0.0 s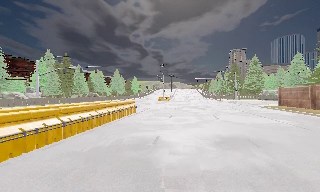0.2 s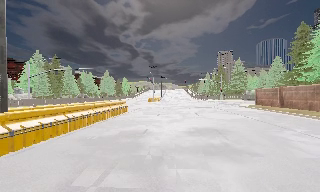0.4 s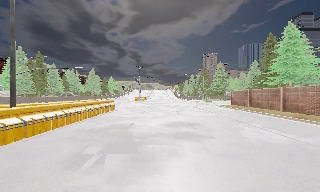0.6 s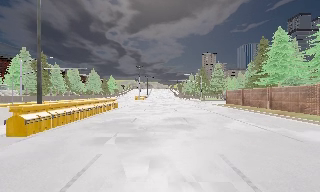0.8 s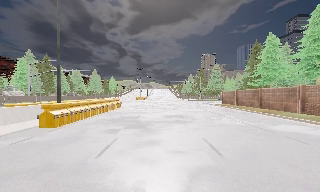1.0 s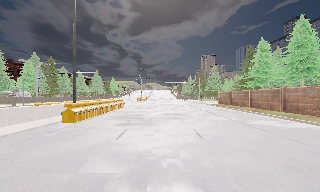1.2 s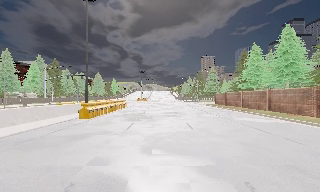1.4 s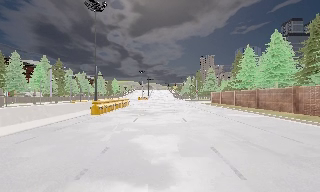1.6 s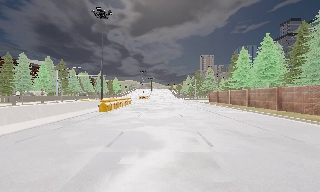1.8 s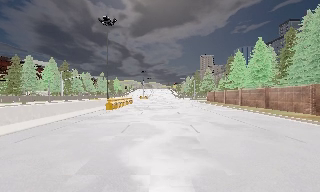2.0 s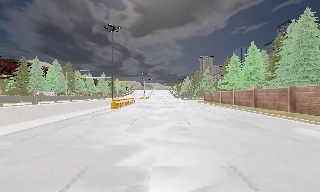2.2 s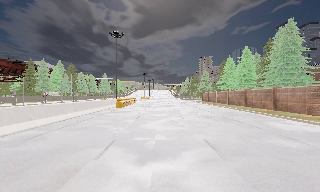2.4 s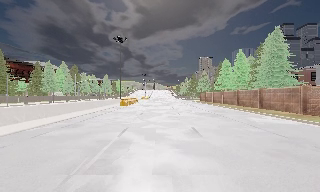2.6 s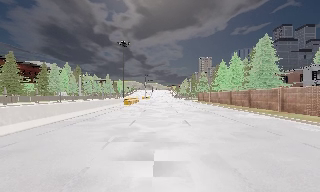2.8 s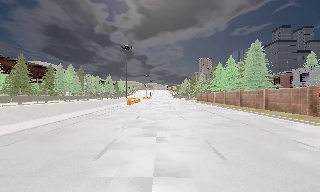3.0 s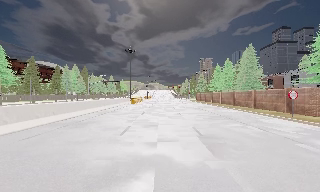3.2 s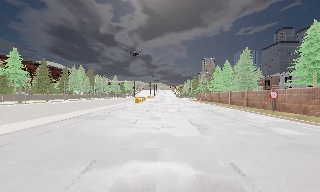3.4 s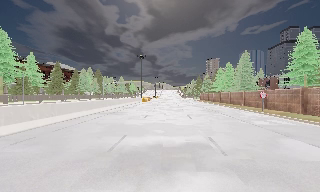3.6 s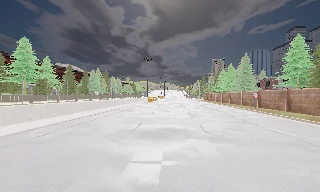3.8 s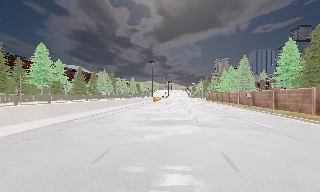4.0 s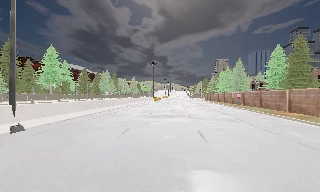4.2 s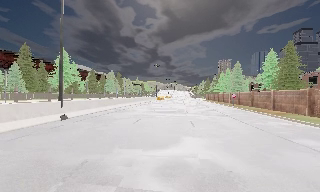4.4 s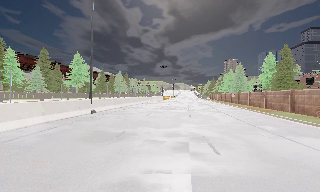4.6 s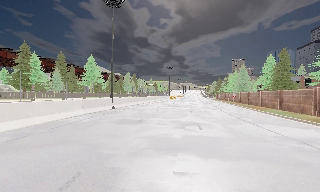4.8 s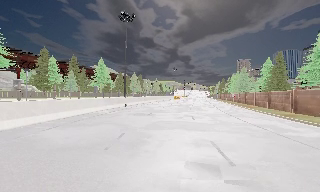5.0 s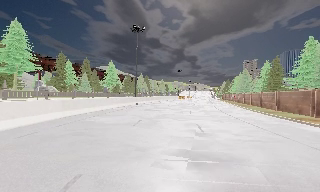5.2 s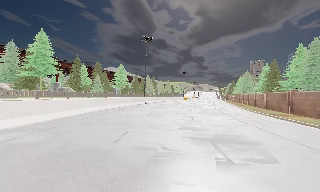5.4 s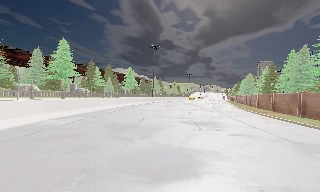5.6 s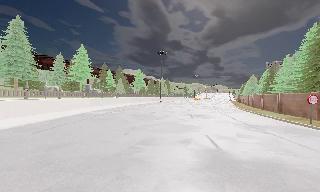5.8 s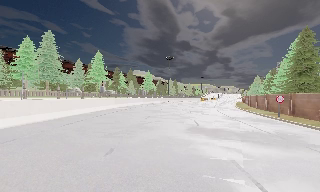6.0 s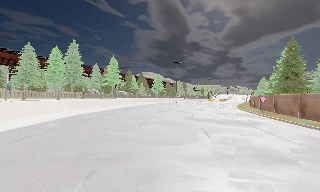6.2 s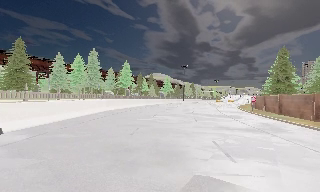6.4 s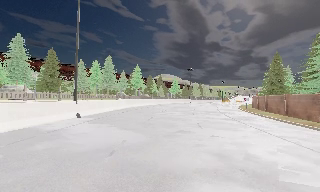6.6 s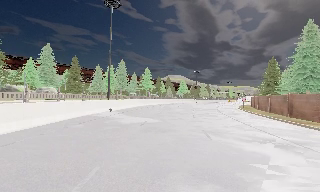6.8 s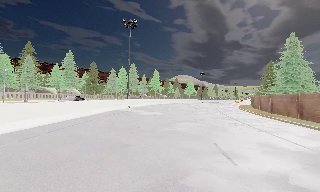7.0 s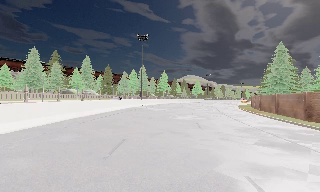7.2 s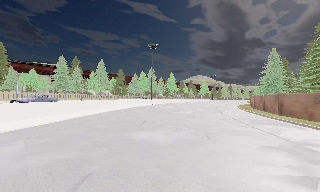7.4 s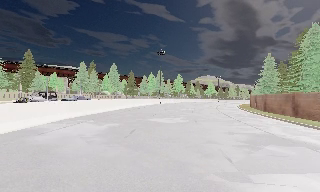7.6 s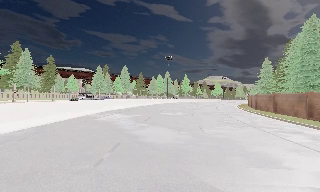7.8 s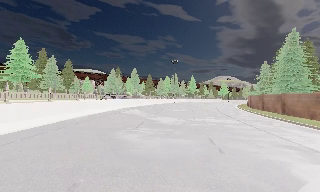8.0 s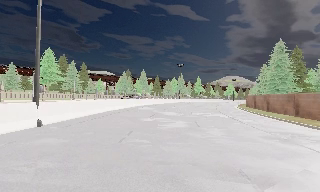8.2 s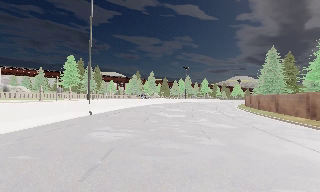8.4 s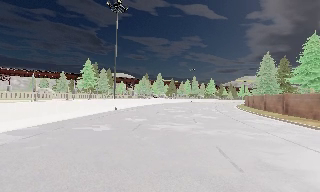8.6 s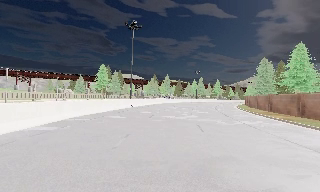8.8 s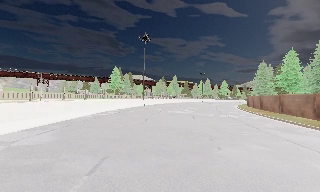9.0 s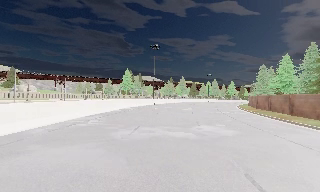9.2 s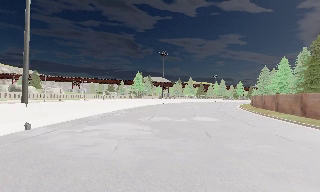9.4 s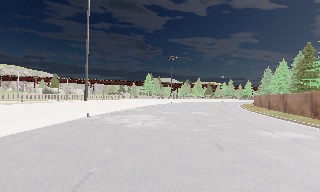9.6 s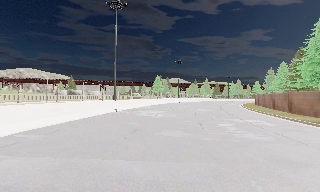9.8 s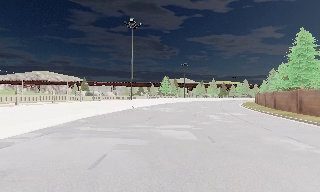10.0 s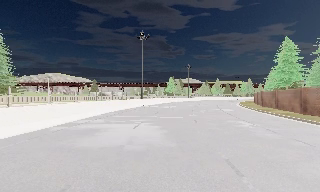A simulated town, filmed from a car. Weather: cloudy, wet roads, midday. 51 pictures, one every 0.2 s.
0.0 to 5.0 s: The camera travels backward, about 60 m, so what stands in front gets smaller. It gains speed.
5.0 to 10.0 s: The camera swings to its left by about 70 degrees, and the scene slides to the right. It travels backward, about 115 m.
The film runs backward here.
